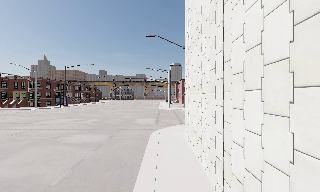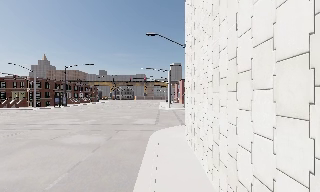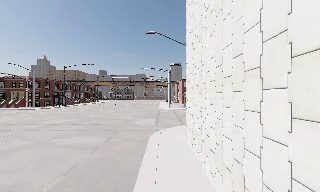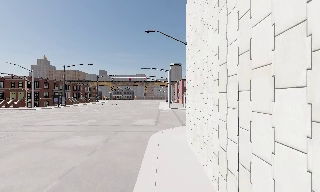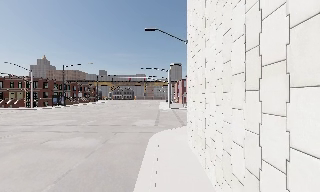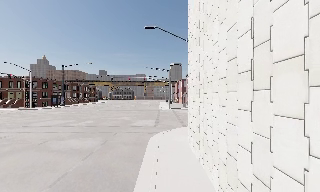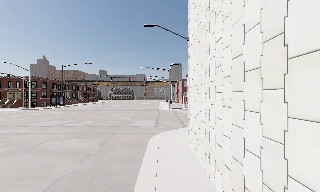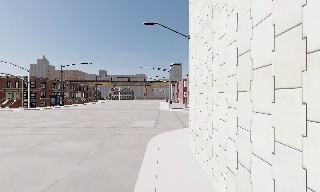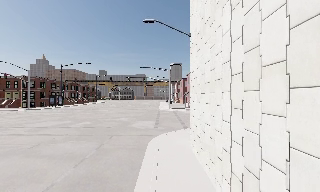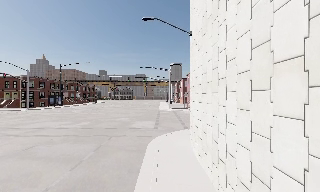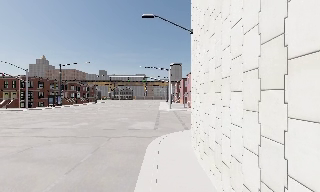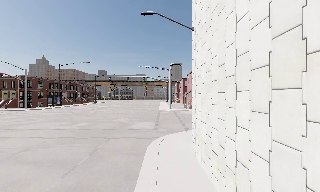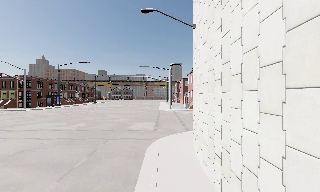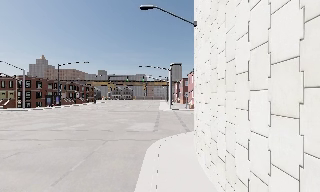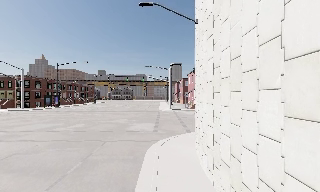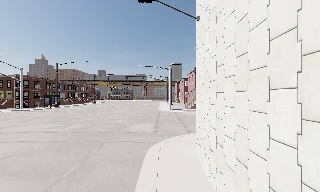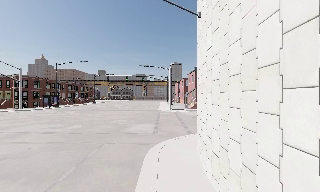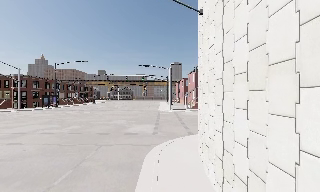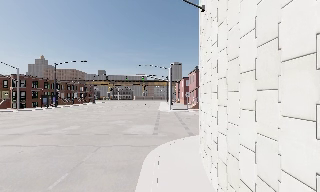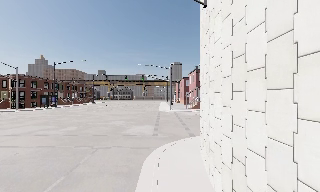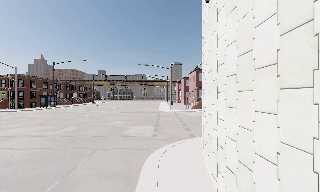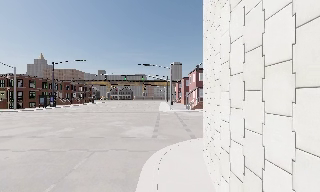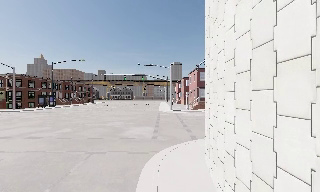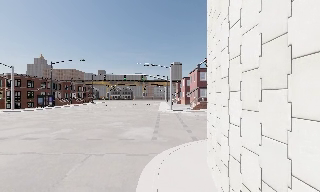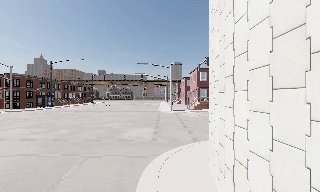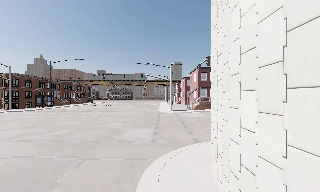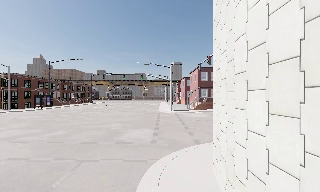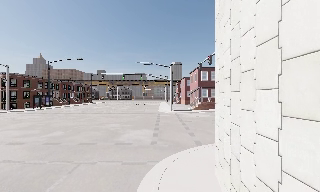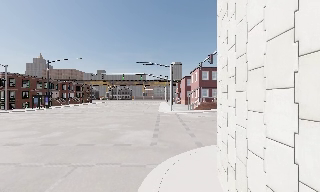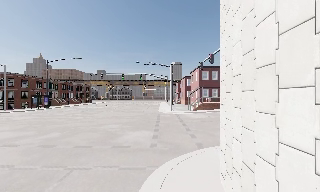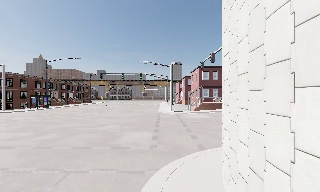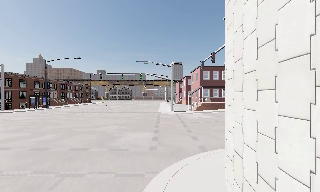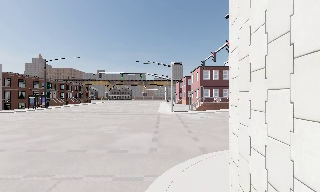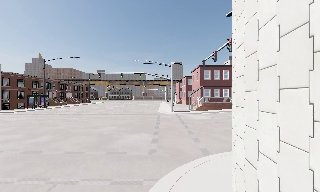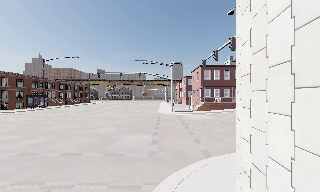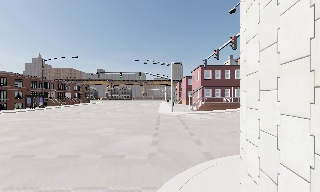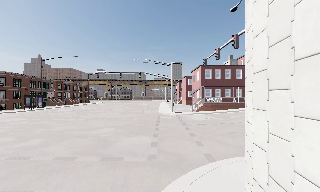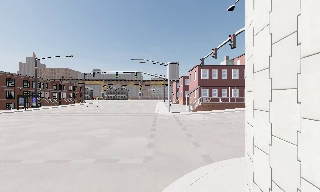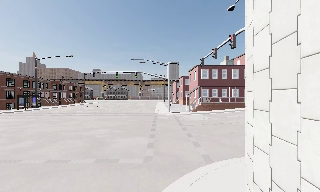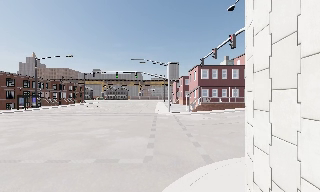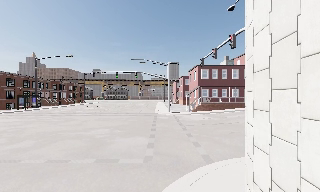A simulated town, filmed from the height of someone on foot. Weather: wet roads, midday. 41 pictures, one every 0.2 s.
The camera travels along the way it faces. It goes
forward.
0.0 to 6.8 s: The camera travels forward, about 8 m, so what stands in front looms larger.
6.8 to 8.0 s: The camera travels forward, about 0.5 m, so what stands in front looms larger. It loses speed.
The film runs forward here.
